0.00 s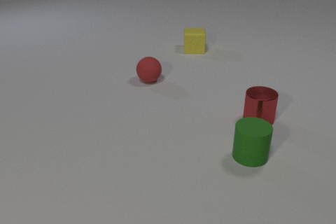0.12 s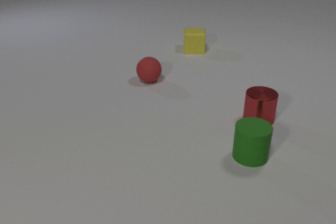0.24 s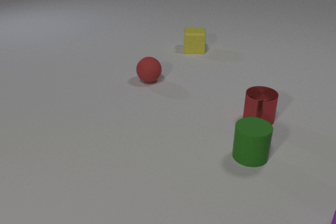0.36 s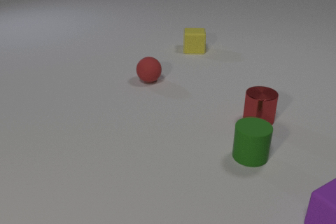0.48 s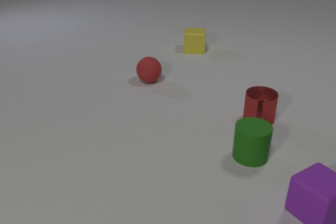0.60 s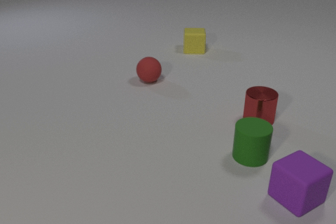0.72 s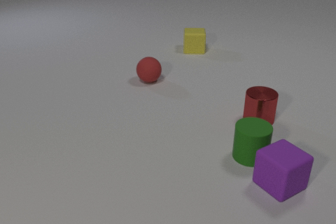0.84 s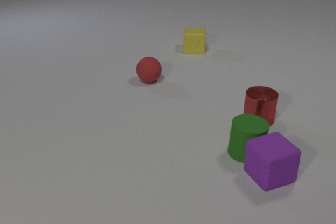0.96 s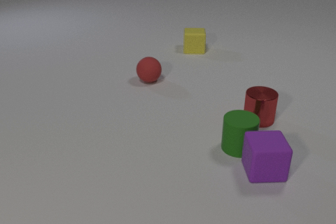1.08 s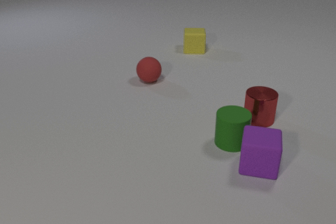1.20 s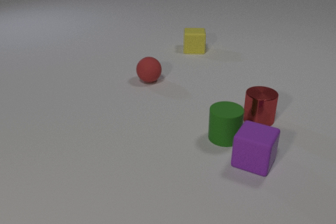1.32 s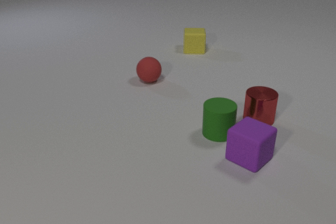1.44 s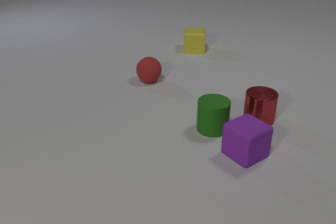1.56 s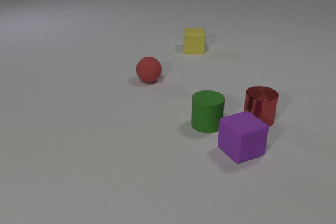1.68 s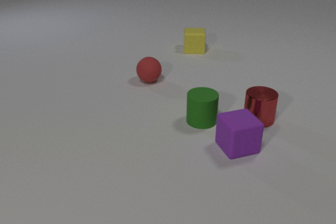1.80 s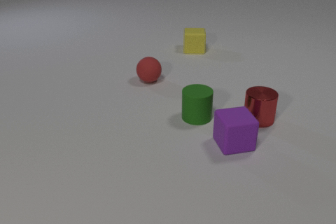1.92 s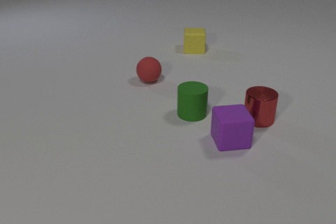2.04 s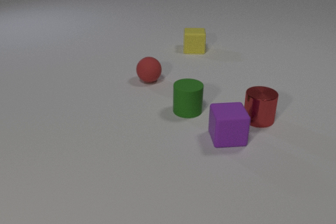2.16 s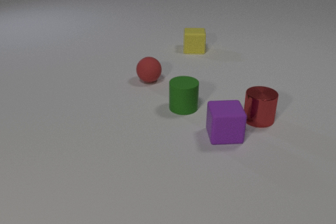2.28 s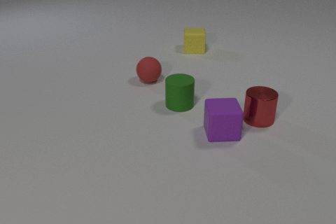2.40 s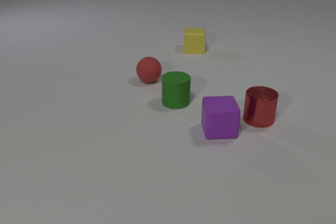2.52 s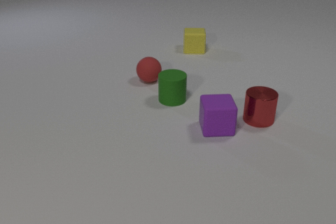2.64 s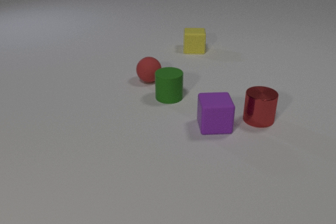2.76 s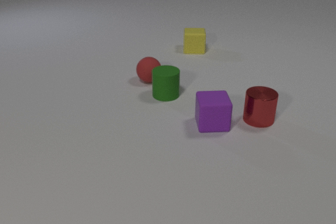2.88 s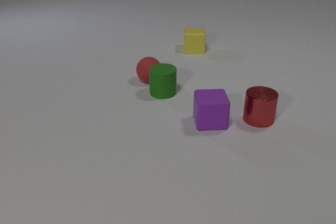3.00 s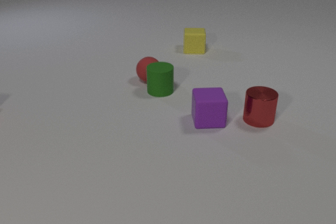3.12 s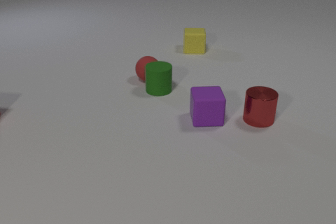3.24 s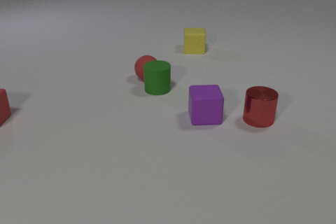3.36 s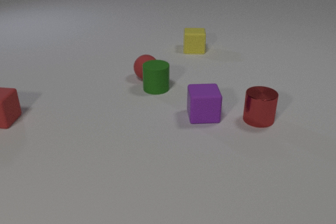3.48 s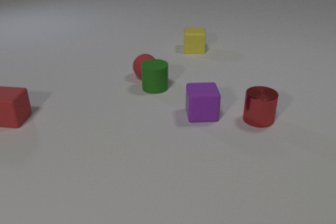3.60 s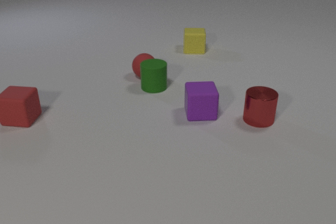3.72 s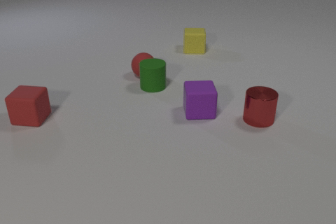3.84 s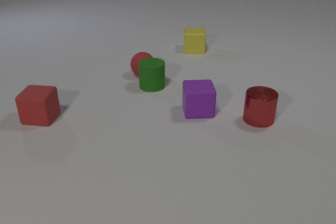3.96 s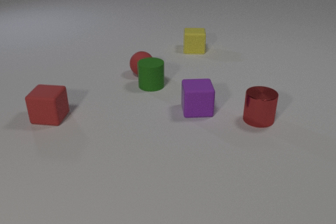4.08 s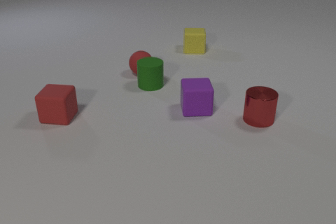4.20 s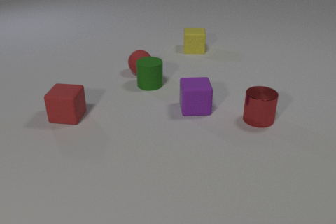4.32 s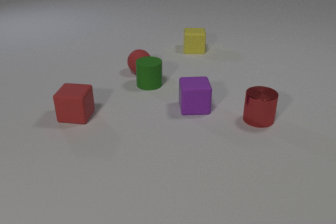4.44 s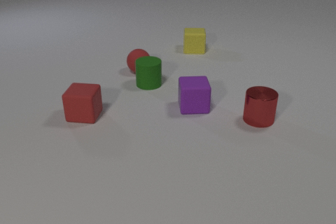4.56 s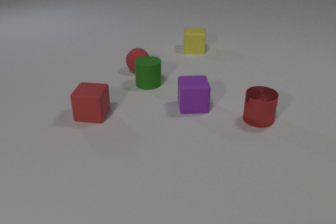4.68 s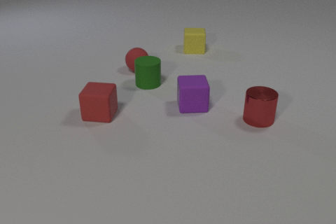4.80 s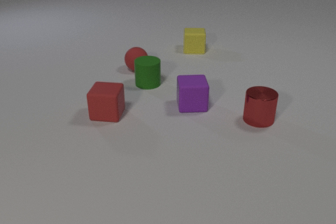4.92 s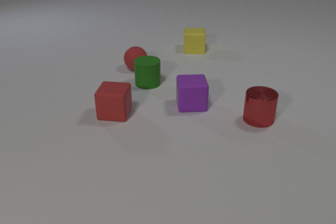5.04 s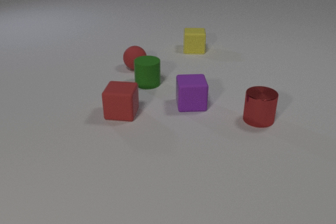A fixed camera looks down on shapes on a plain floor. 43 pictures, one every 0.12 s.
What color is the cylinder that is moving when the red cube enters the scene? green.
How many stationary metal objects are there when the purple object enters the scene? 1.
Are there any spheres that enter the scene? no.
0.00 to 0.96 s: The purple rubber cube comes in at the right edge, slides to the left and away from the camera, spins clockwise seen from above by about 30 degrees, its near face sliding to the left. The green rubber cylinder slides away from the camera and to the left. The purple rubber cube and the green rubber cylinder collide.
0.96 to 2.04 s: The purple rubber cube slides away from the camera and to the left, spins so that its near face slides to the left, clockwise seen from above. The green rubber cylinder slides away from the camera and to the left.
2.04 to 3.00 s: The purple rubber cube slides away from the camera and to the left. The green rubber cylinder slides away from the camera and to the left. The green rubber cylinder and the red rubber sphere collide.
3.00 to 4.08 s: The purple rubber cube slides away from the camera and to the left. The green rubber cylinder slides away from the camera and to the left. The red rubber cube comes in at the left edge, slides to the right. The red rubber sphere rolls away from the camera and to the left.
4.08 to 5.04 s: The purple rubber cube slides away from the camera. The red rubber cube slides to the right. The red rubber sphere rolls away from the camera and to the left.
